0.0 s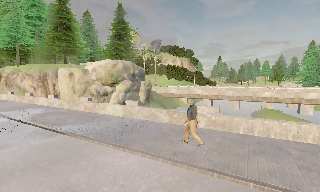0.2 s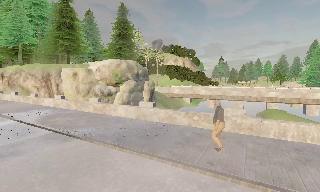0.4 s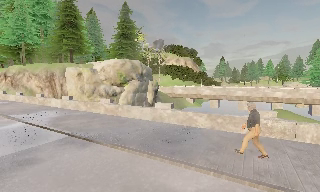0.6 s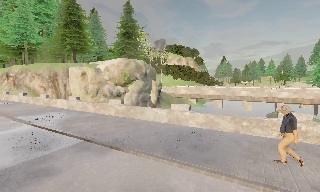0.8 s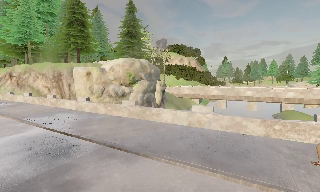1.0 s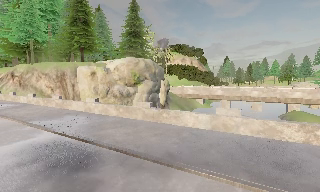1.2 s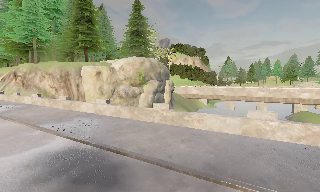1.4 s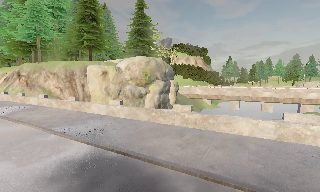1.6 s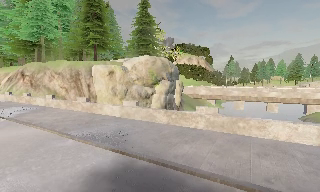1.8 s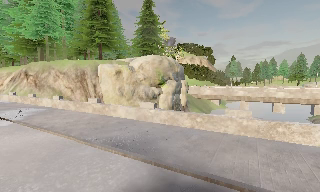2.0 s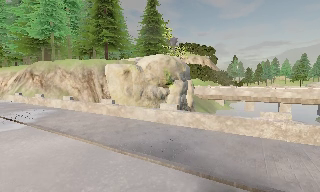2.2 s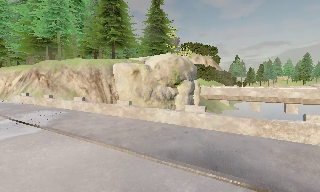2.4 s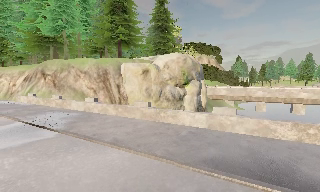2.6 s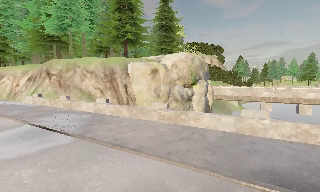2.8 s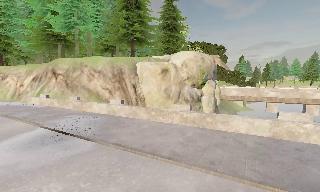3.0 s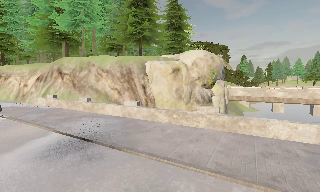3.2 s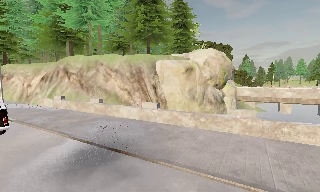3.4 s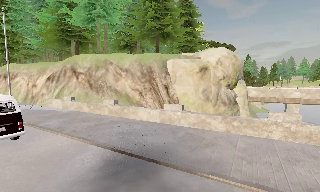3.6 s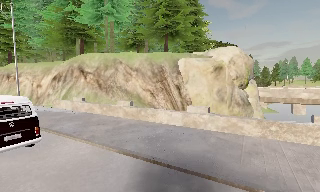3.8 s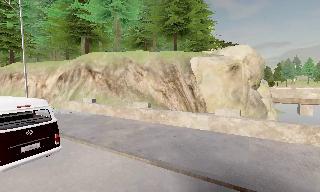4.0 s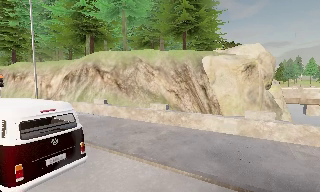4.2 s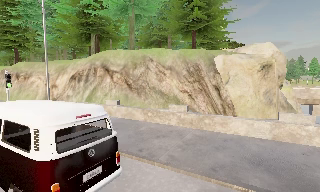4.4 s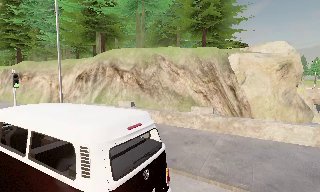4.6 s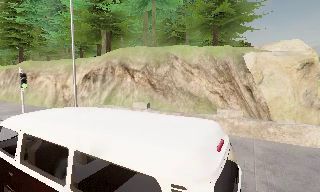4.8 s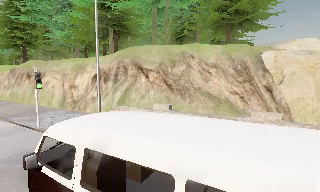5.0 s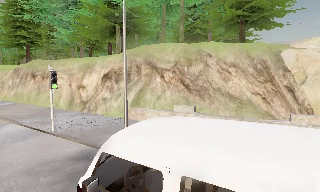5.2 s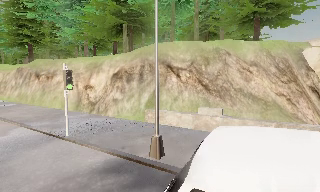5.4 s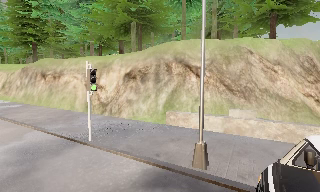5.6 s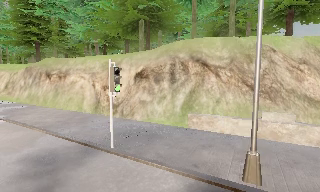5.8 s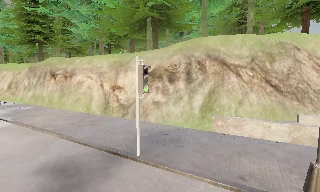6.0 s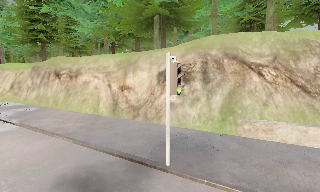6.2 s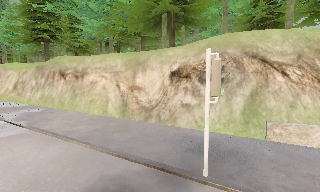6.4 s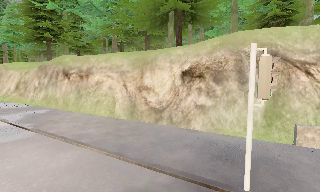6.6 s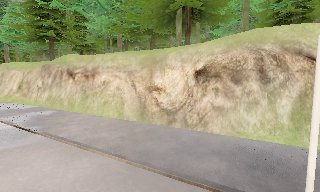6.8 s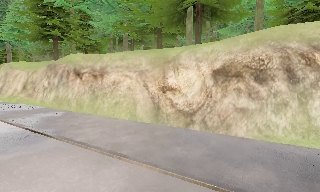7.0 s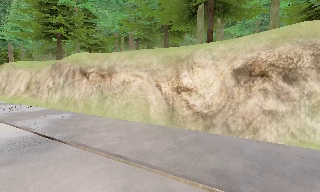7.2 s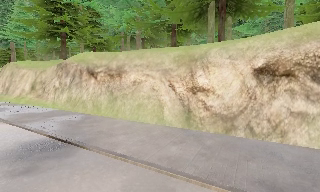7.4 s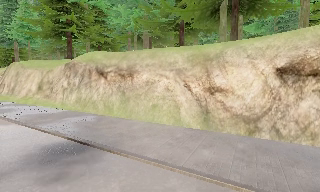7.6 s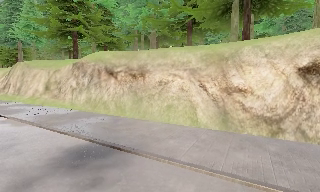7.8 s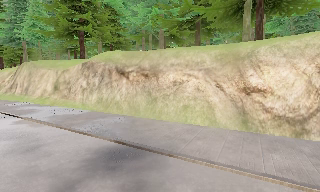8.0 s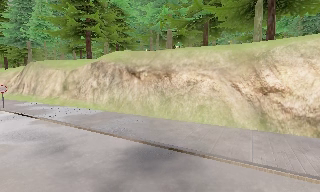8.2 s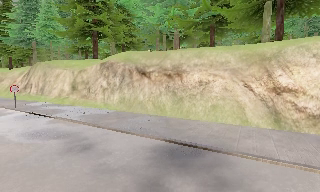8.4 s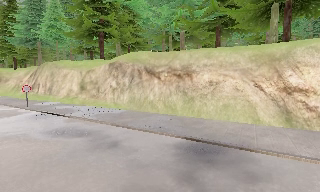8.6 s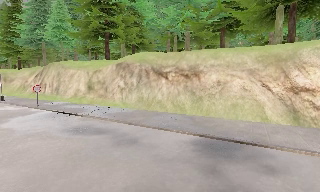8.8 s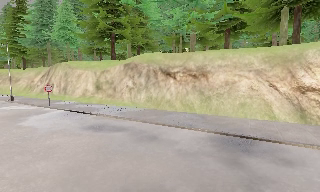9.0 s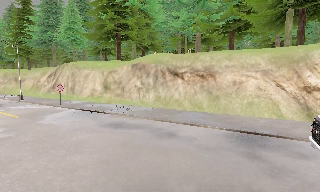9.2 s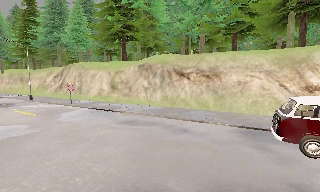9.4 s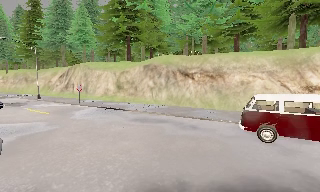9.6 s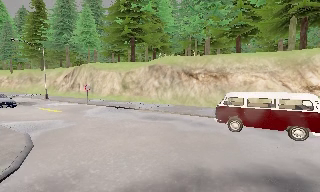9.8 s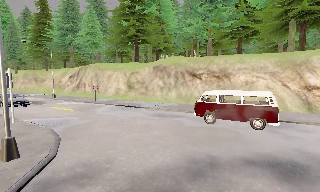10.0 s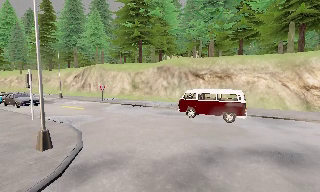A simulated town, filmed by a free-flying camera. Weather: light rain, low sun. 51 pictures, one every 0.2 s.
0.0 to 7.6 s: The camera travels to its left and forward, about 50 m, so close, fixed things drift to the right.
7.6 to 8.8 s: The camera travels to its left, about 6 m, so close, fixed things drift to the right.
8.8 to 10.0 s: The camera travels to its left and backward, about 6 m, so close, fixed things drift to the right.
The film runs forward here.
